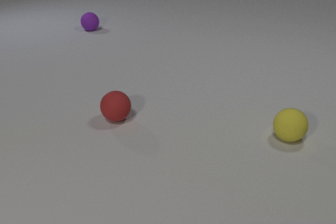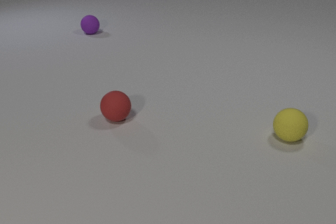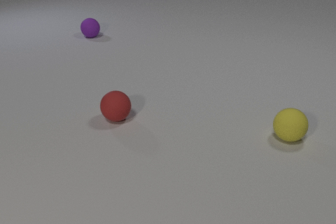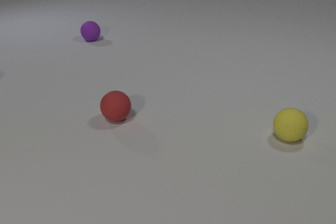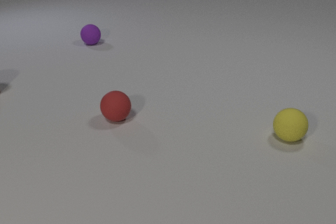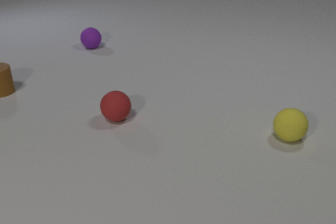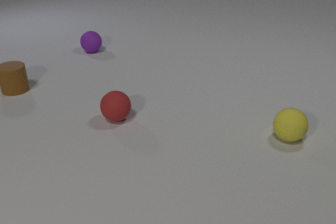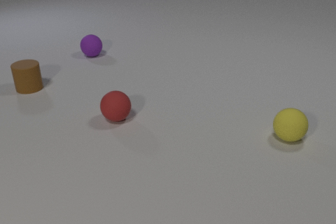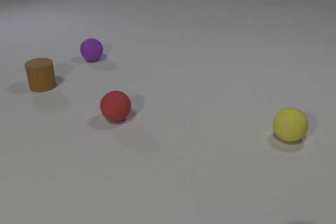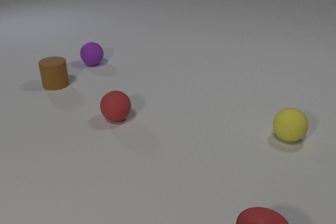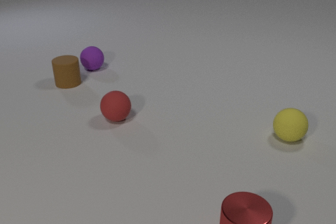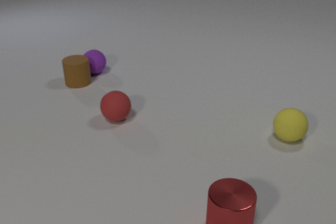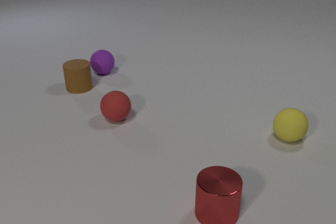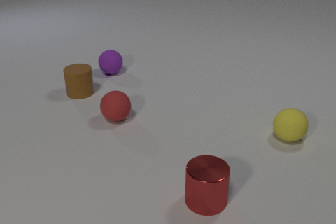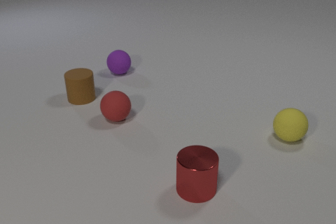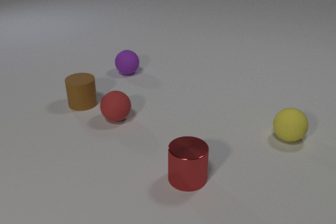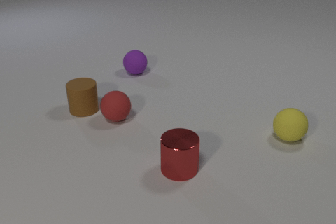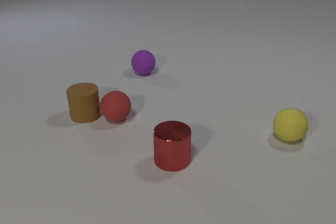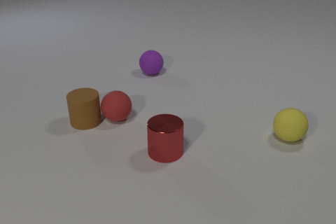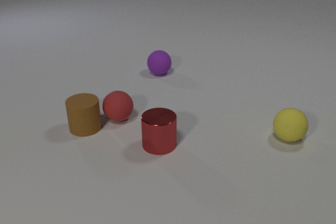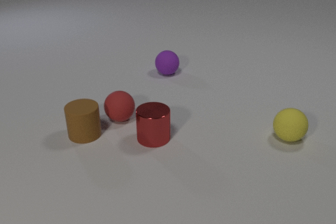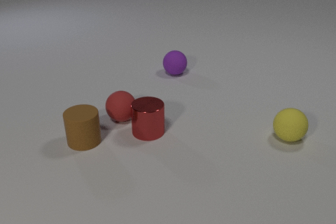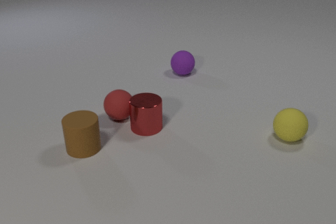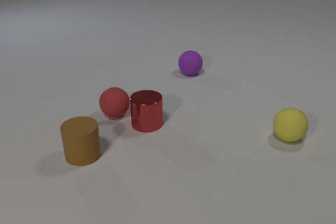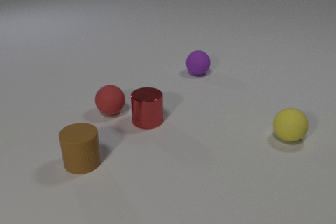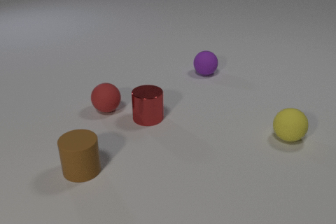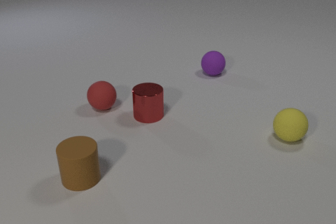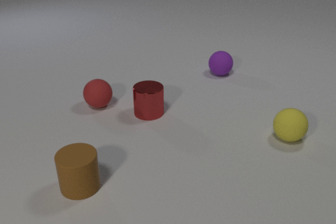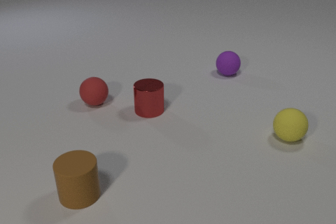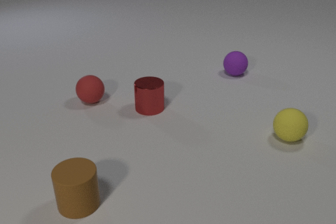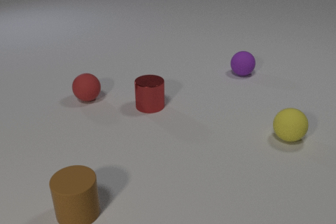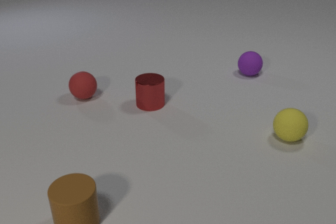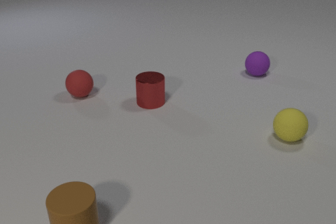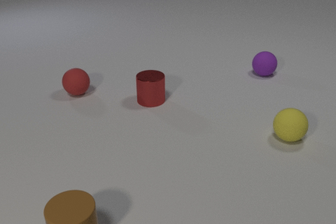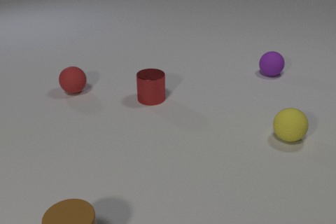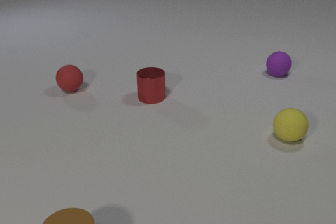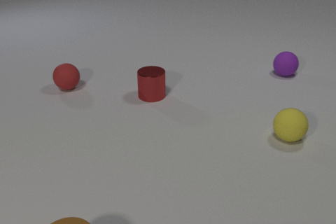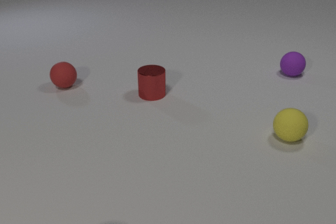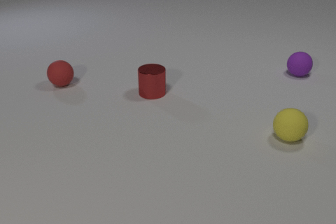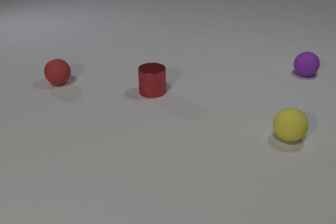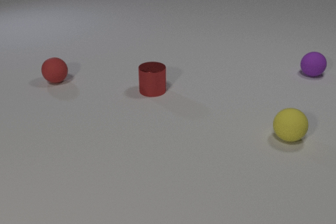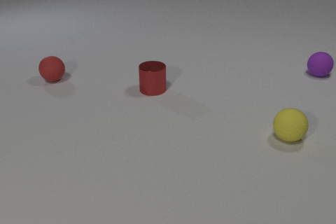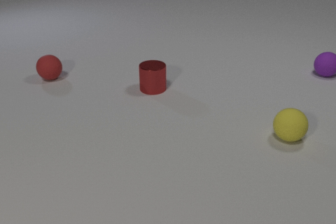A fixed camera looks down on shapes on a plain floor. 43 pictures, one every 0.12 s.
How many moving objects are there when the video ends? 3.
What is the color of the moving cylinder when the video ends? red.
How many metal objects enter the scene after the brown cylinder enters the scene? 1.
0.00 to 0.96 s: The brown rubber cylinder comes in at the left edge, slides to the right. The purple rubber sphere rolls toward the camera.
0.96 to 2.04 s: The brown rubber cylinder slides toward the camera and to the right. The purple rubber sphere rolls to the right and toward the camera. The red metal cylinder comes in at the bottom edge, slides away from the camera and to the left. The brown rubber cylinder and the purple rubber sphere collide.
2.04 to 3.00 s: The brown rubber cylinder slides toward the camera. The purple rubber sphere rolls to the right. The red rubber sphere rolls away from the camera and to the left. The red metal cylinder slides away from the camera. The brown rubber cylinder and the red rubber sphere collide. The red rubber sphere and the red metal cylinder collide.
3.00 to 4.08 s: The brown rubber cylinder slides toward the camera. The purple rubber sphere rolls to the right. The red rubber sphere rolls away from the camera and to the left. The red metal cylinder slides away from the camera.
4.08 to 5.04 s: The brown rubber cylinder slides toward the camera, leaves at the bottom edge. The purple rubber sphere rolls to the right. The red rubber sphere rolls away from the camera and to the left. The red metal cylinder slides away from the camera.
